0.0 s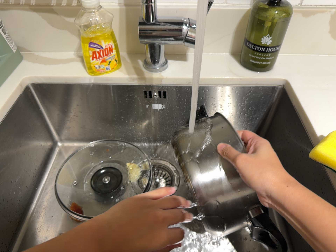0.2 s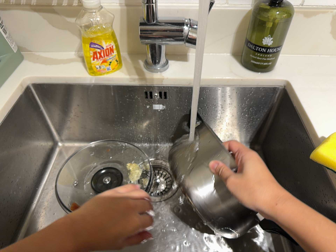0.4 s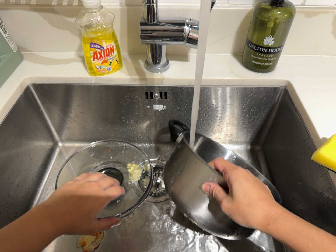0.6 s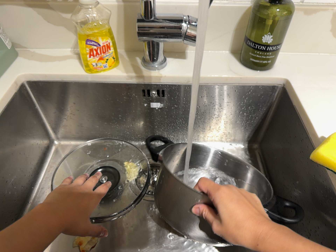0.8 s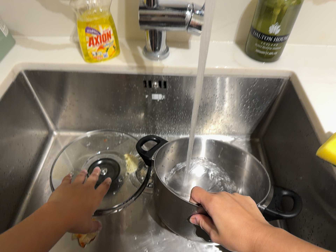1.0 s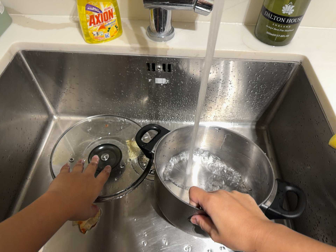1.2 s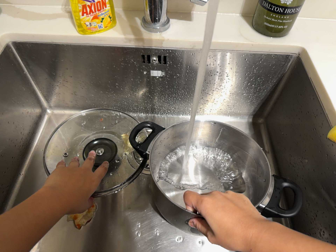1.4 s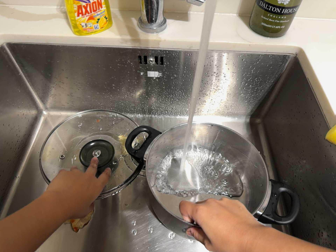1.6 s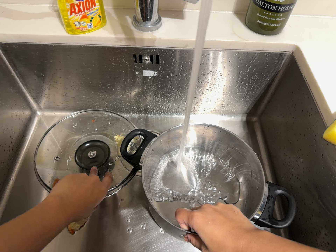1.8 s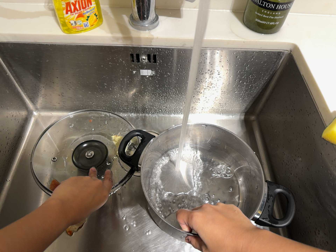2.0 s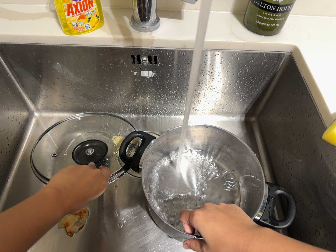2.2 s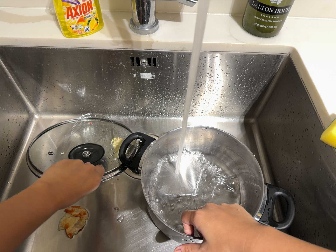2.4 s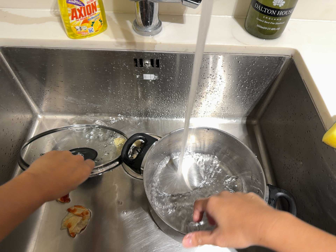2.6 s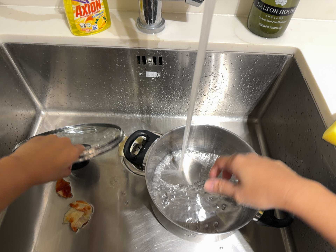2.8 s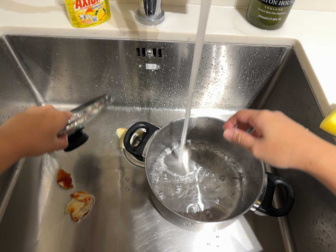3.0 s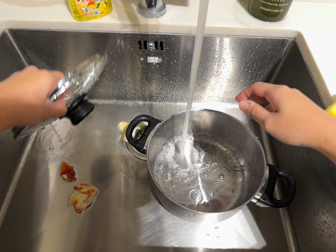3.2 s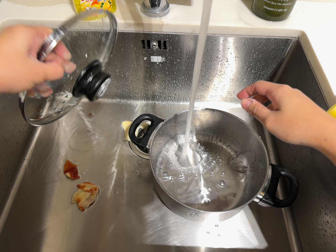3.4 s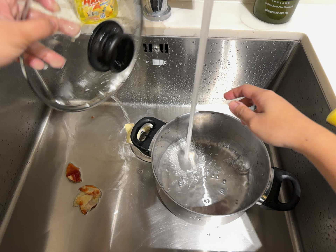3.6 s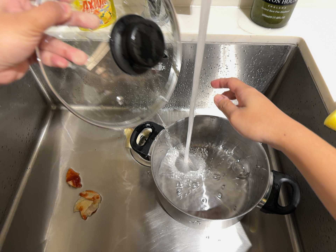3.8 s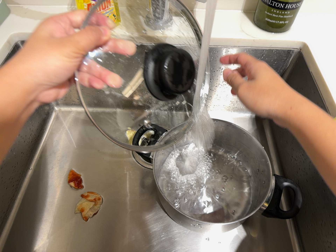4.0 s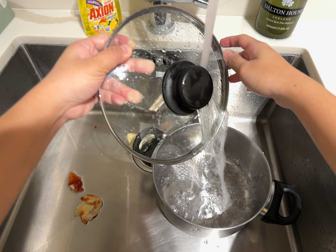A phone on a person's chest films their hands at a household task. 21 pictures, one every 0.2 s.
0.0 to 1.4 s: The camera travels forward, about 5 cm, so what stands in front looms larger.
1.4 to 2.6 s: The camera keeps its place and its aim.
2.6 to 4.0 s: The camera shifts only a little, or ends up much as it began.
The film runs forward here.
